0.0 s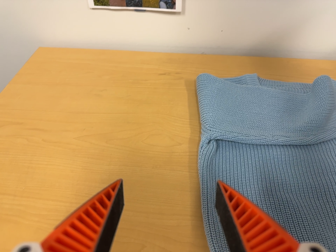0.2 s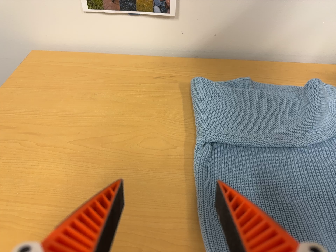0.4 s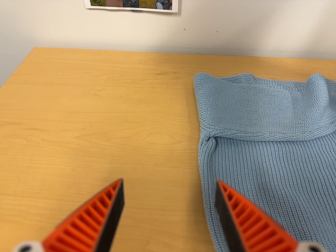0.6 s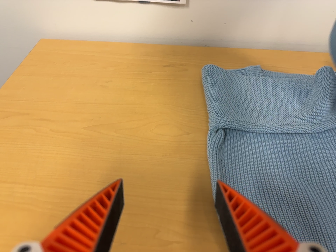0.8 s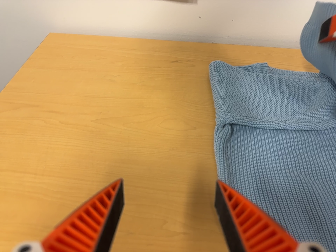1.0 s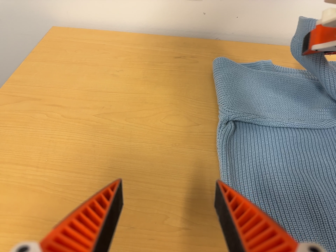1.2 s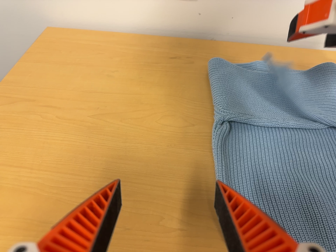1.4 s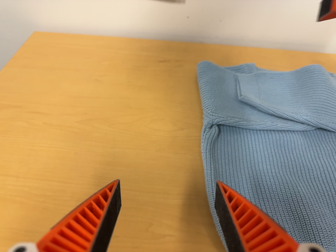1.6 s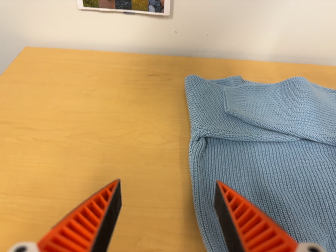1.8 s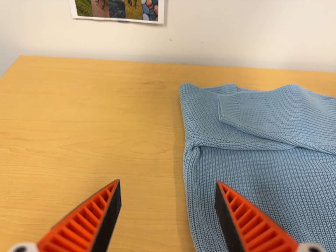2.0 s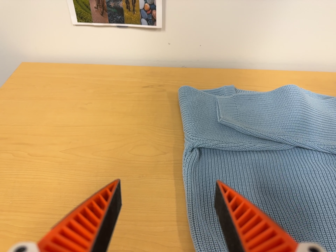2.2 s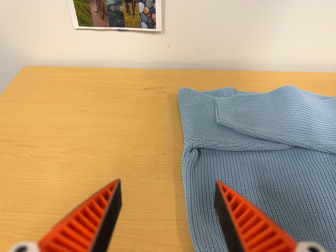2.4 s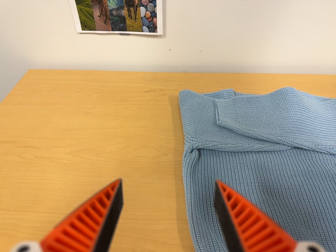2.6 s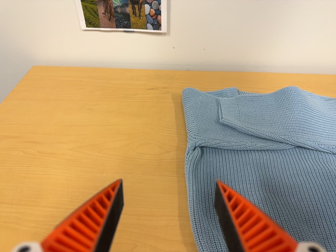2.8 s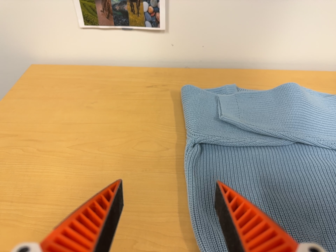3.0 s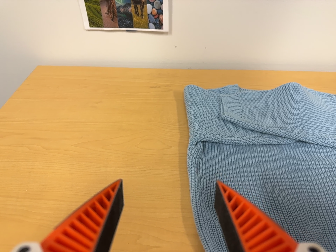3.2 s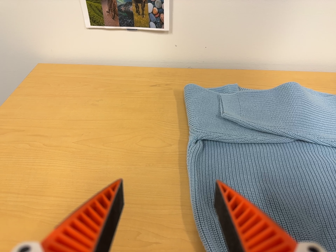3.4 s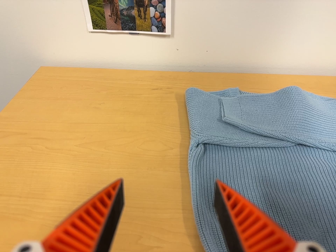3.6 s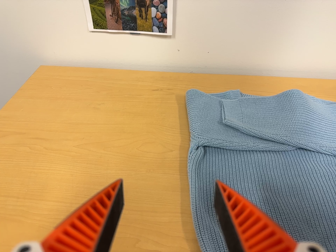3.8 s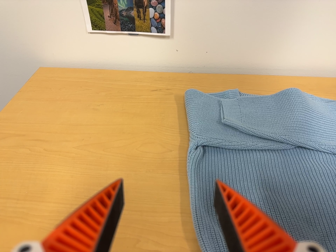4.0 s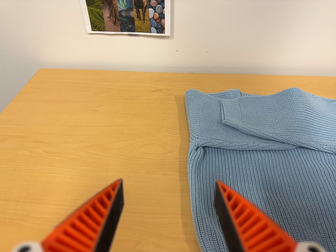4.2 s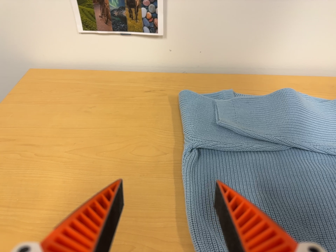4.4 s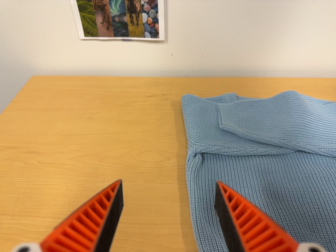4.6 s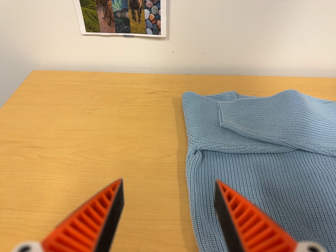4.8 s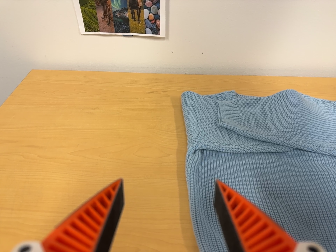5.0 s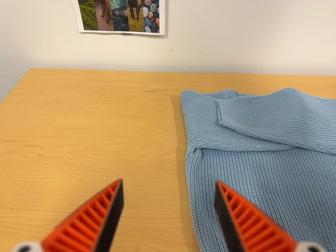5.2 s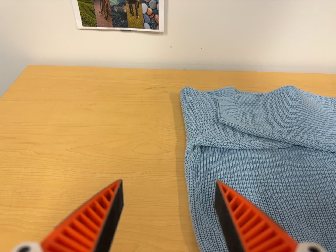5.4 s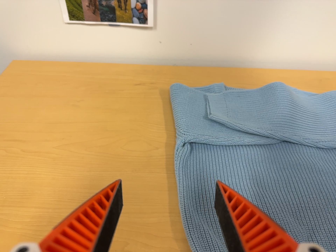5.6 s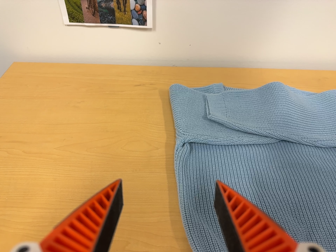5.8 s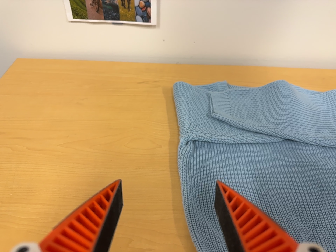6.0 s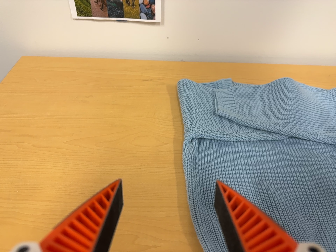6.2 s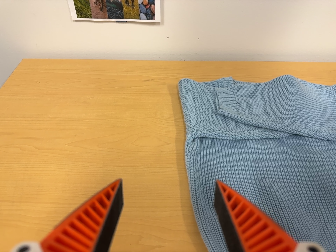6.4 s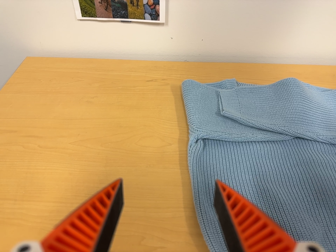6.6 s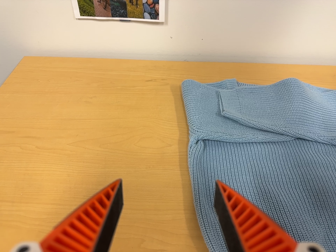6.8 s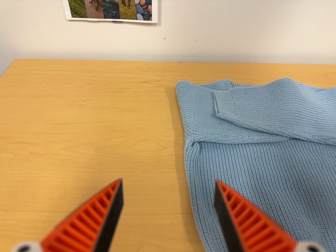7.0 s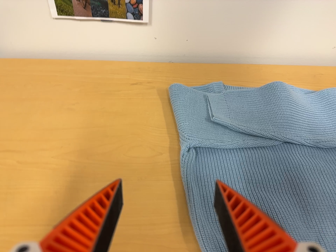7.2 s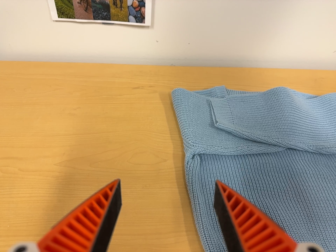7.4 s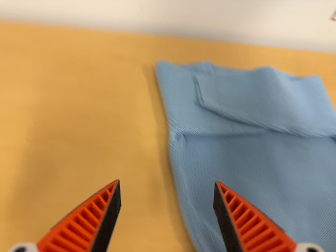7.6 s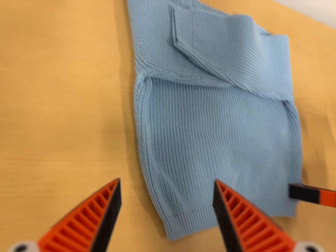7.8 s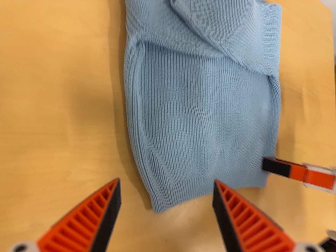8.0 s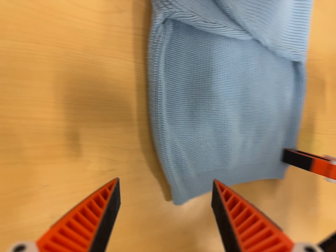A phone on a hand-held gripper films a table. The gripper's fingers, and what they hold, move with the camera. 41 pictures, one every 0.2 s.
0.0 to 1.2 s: The camera shifts only a little, or ends up much as it began.
1.2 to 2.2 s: The camera travels to its right, about 5 cm, so close, fixed things drift to the left.
2.2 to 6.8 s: The camera shifts only a little, or ends up much as it began.
6.8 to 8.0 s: The camera pans to its right by about 35 degrees. It travels to its left, toward the top of its view and forward, about 24 cm. Its aim tips toward the bottom of its view by about 40 degrees, and the scene shifts upward. It rolls about its line of sight by about 15 degrees, and the scene rotates clockwise.
The film runs forward here.
